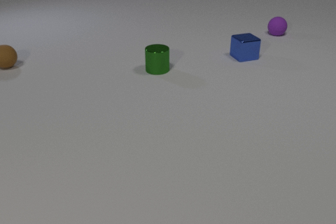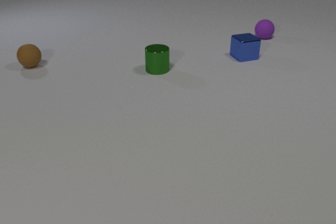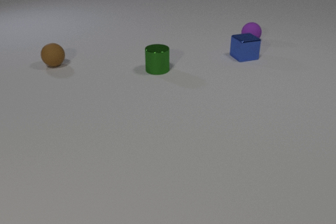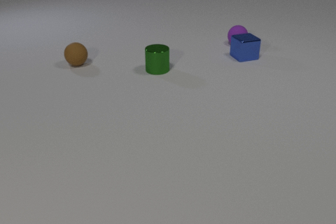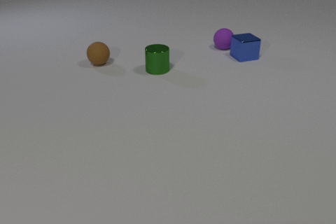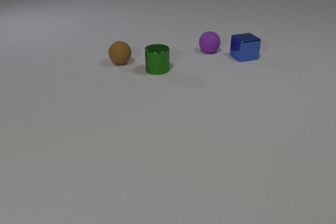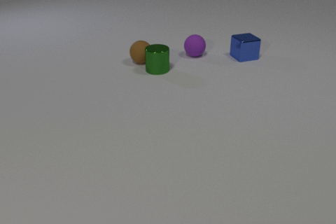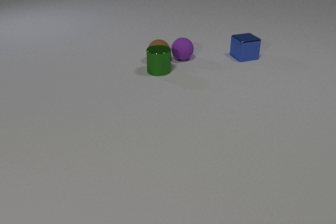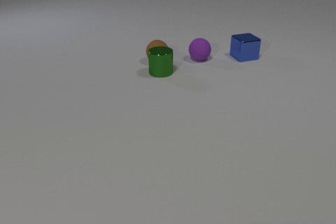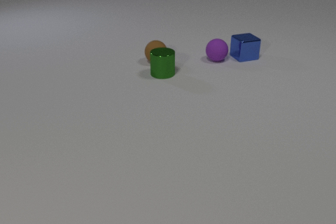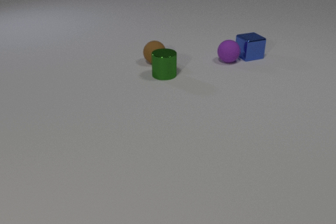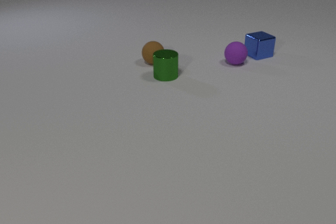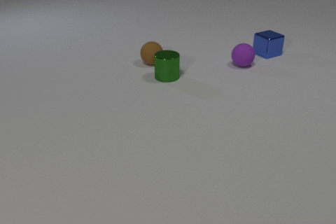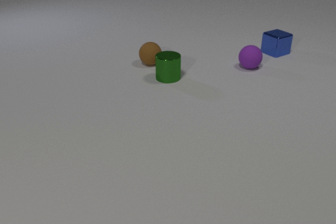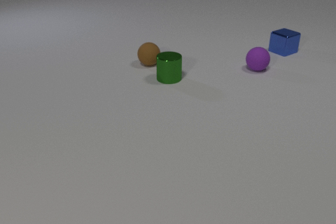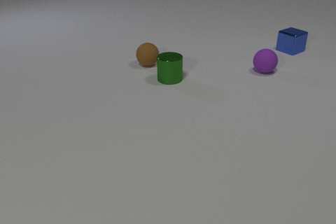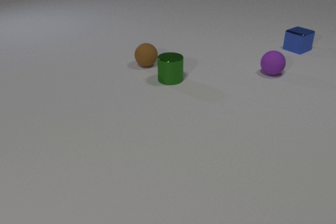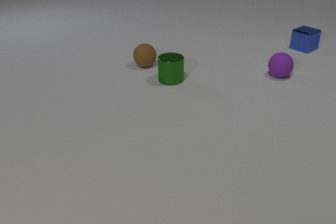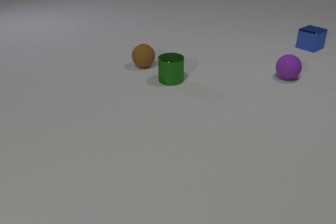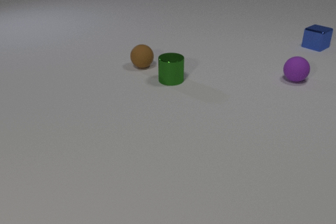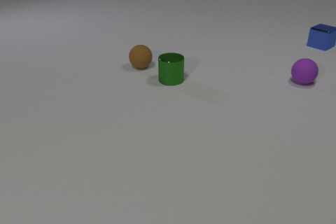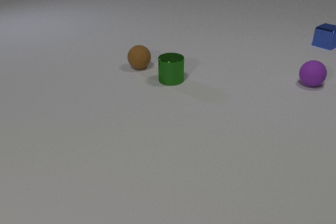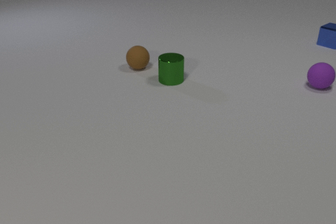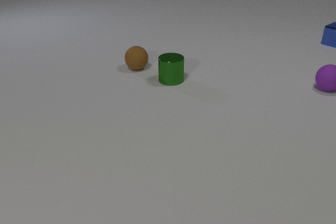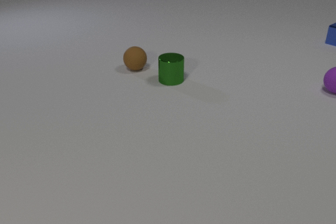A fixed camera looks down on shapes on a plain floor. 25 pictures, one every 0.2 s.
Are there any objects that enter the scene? no.
How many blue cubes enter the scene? 0.
Are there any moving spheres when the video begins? yes.
0.0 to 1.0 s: The brown rubber sphere rolls to the right. The purple rubber sphere rolls to the left and toward the camera.
1.0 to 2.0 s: The brown rubber sphere rolls to the right. The purple rubber sphere rolls toward the camera and to the right. The green metal cylinder slides toward the camera and to the right. The blue metal cube slides to the right. The brown rubber sphere and the green metal cylinder collide. The brown rubber sphere and the purple rubber sphere collide. The purple rubber sphere and the blue metal cube collide.
2.0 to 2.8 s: The brown rubber sphere rolls to the left and toward the camera. The purple rubber sphere rolls to the right and toward the camera. The green metal cylinder slides toward the camera. The blue metal cube slides to the right and away from the camera.
2.8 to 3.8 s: The brown rubber sphere rolls to the left and toward the camera. The purple rubber sphere rolls to the right and toward the camera. The blue metal cube slides to the right and away from the camera.
3.8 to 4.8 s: The brown rubber sphere rolls to the left and toward the camera. The purple rubber sphere rolls to the right. The blue metal cube slides to the right and away from the camera.
